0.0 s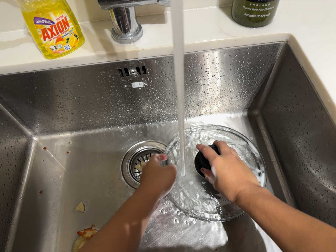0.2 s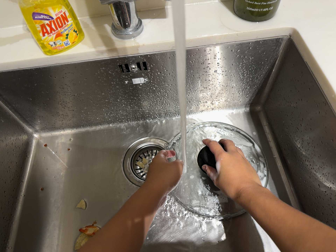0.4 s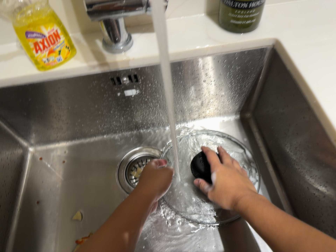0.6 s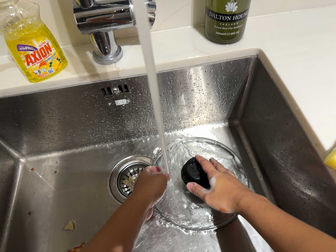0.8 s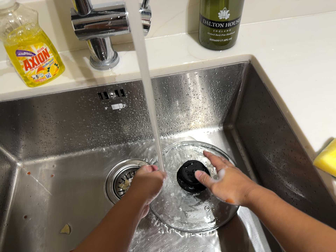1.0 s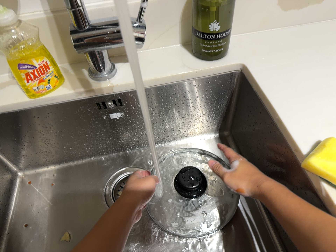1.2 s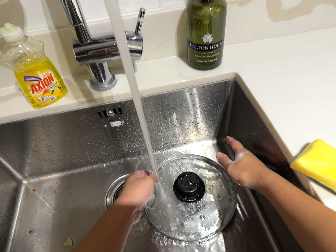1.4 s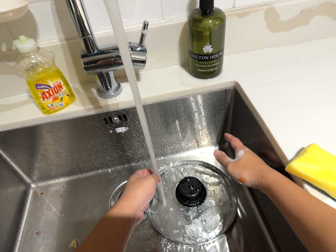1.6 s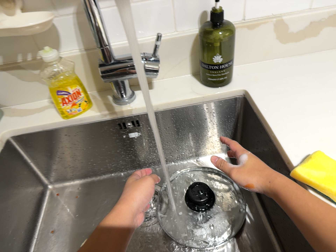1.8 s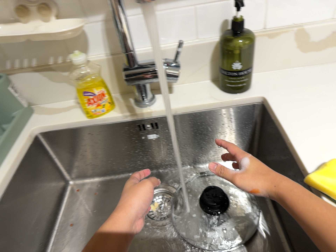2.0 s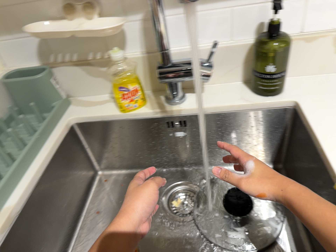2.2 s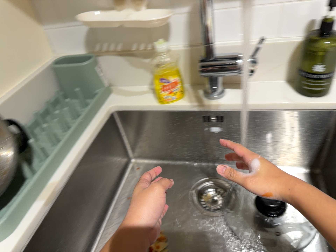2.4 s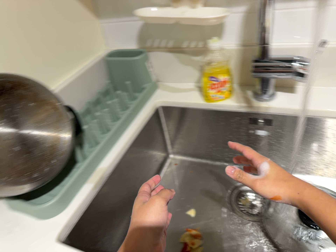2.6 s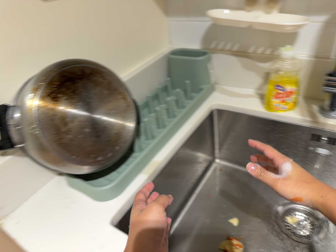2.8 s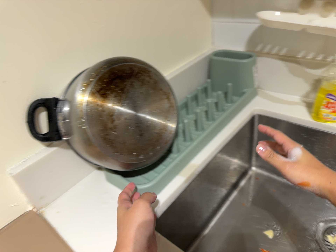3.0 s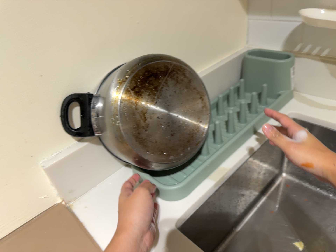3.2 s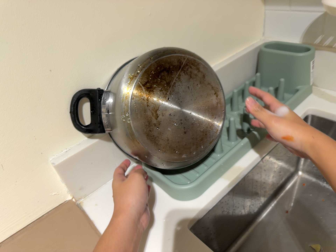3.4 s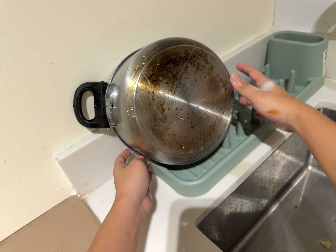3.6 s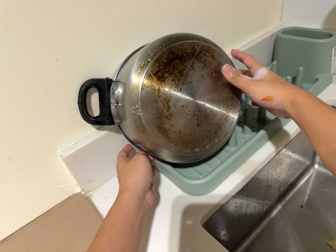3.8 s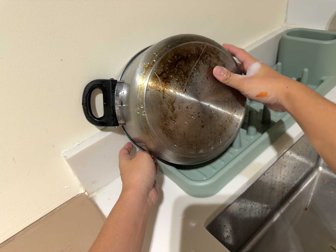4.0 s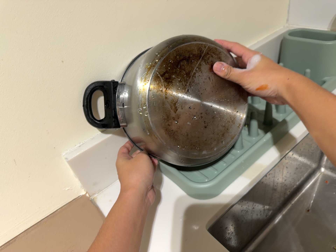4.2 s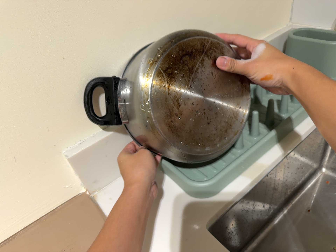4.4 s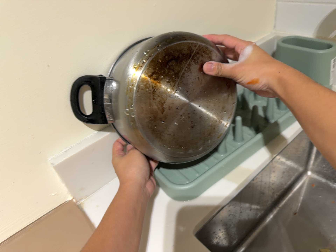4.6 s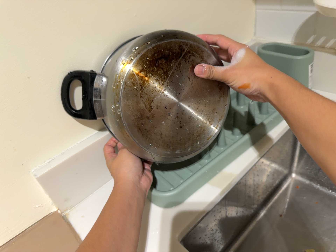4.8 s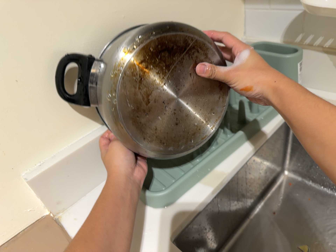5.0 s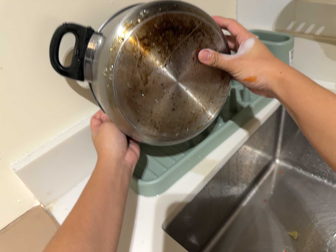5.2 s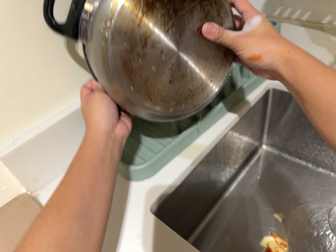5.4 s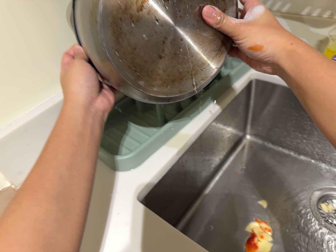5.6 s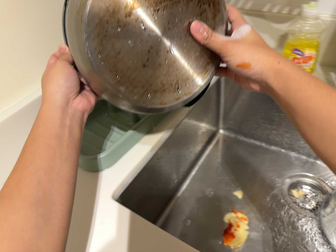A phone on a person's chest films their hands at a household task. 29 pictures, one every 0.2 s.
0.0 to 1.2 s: The camera travels backward, about 8 cm, so what stands in front gets smaller. Its aim tips toward the top of its view by about 10 degrees, and the scene shifts downward.
1.2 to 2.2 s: The camera pans to its left by about 20 degrees. It travels backward, about 9 cm, so what stands in front gets smaller. It rolls about its line of sight by about 10 degrees, and the scene rotates clockwise.
2.2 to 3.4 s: The camera swings to its left by about 30 degrees, and the scene slides to the right. It travels to its left, about 14 cm, so close, fixed things drift to the right. It rolls about its line of sight by about 20 degrees, and the scene rotates clockwise.
3.4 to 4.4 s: The camera shifts only a little, or ends up much as it began.
4.4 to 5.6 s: The camera swings to its right by about 15 degrees, and the scene slides to the left. It rolls about its line of sight by about 10 degrees, and the scene rotates counterclockwise.
The film runs backward here.
